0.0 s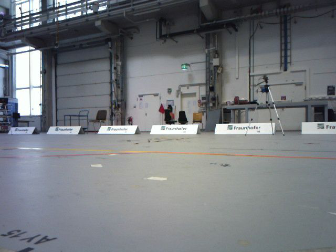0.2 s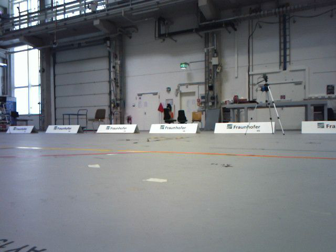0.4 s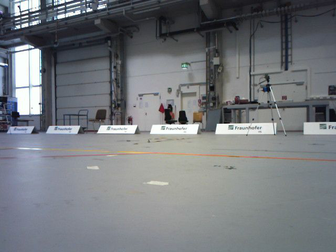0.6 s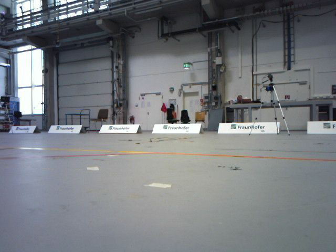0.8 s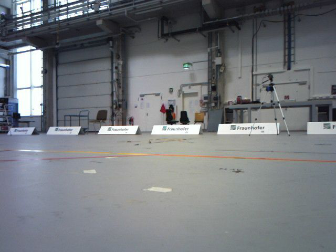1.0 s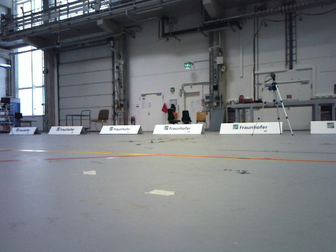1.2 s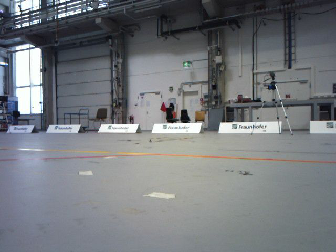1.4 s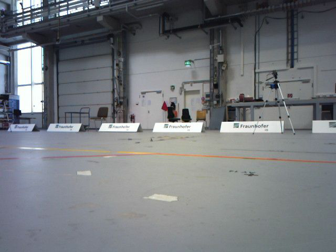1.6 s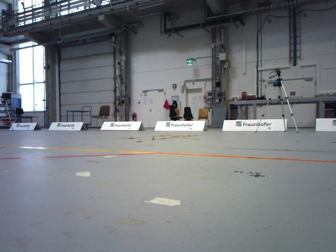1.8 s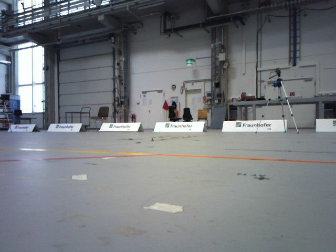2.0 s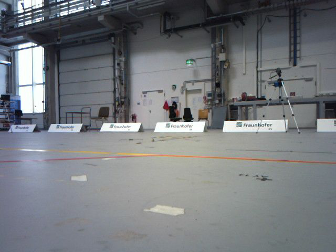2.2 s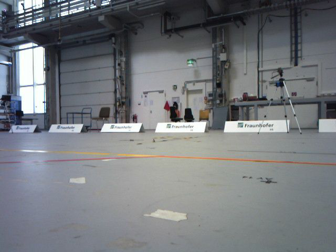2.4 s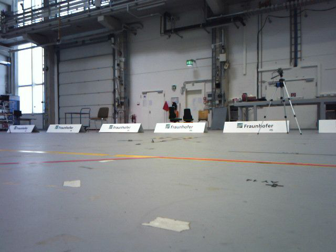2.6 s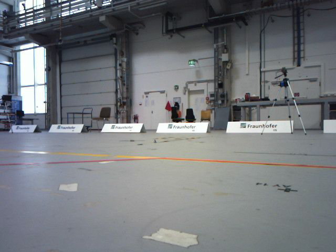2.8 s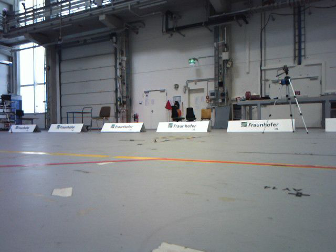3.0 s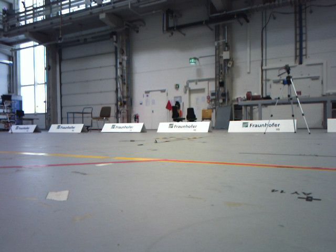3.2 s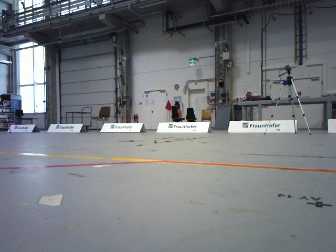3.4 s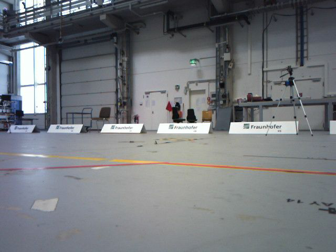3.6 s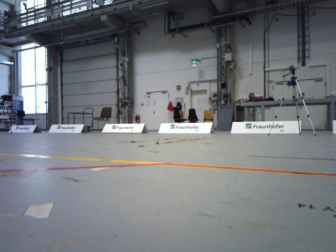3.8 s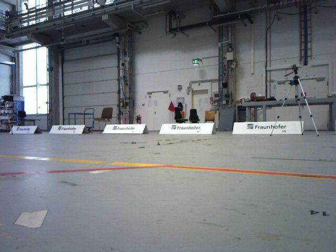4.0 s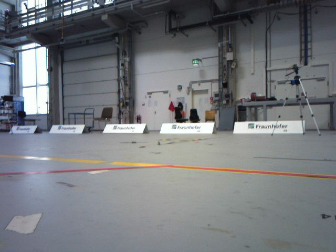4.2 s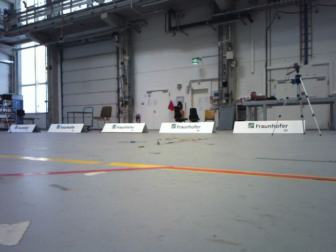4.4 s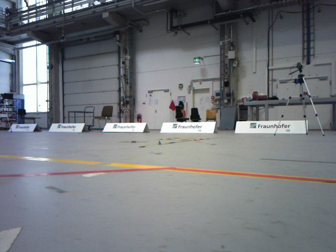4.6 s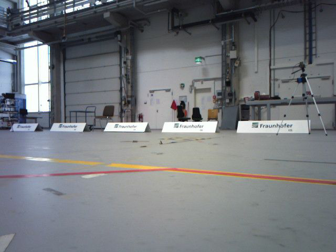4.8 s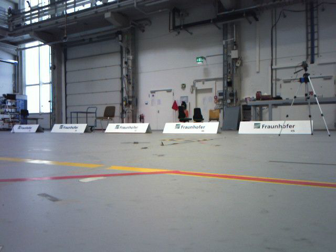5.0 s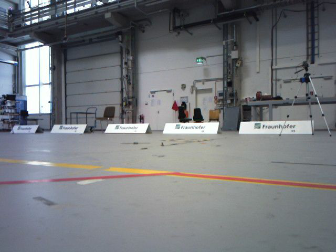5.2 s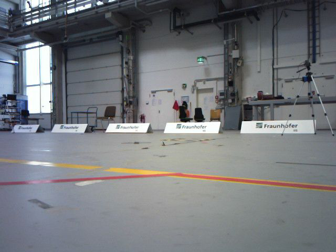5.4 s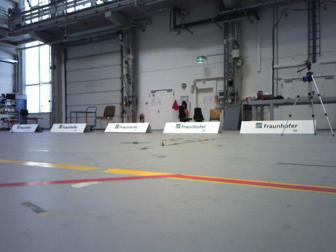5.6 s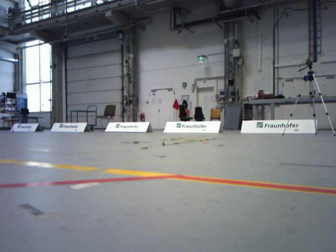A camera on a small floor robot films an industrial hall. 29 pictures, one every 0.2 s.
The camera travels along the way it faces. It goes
forward.
0.0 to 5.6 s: The camera travels forward, about 1.2 m, so what stands in front looms larger.
The film runs forward here.
